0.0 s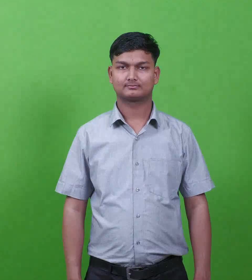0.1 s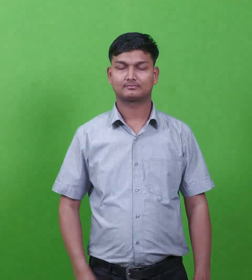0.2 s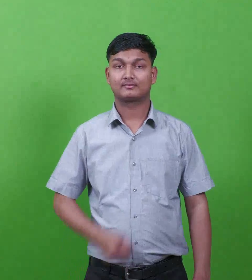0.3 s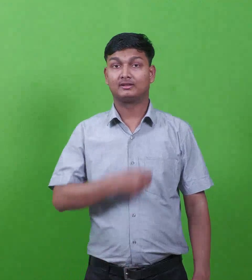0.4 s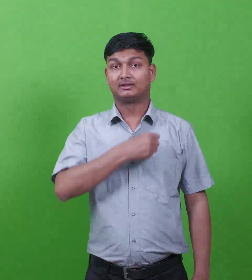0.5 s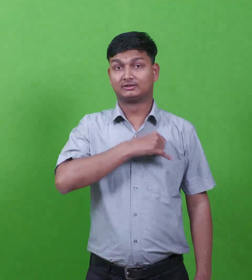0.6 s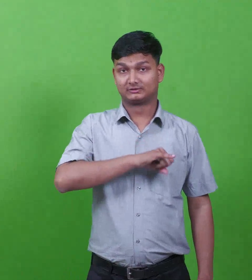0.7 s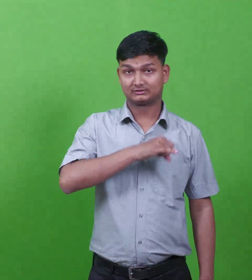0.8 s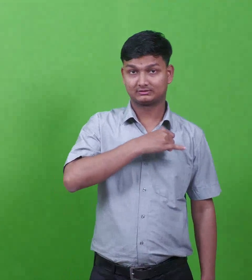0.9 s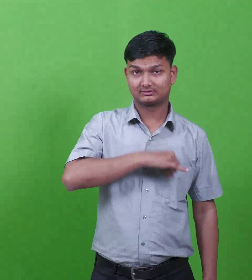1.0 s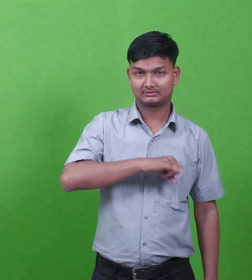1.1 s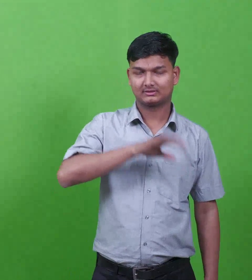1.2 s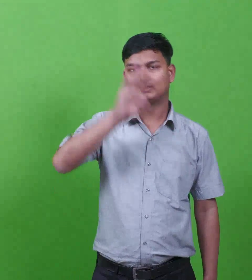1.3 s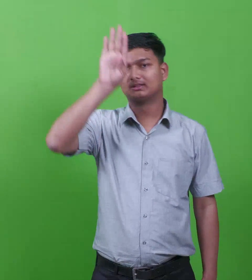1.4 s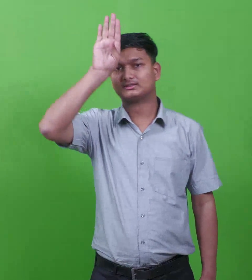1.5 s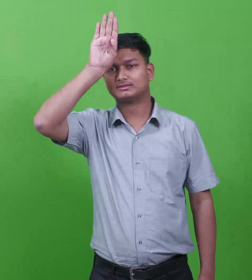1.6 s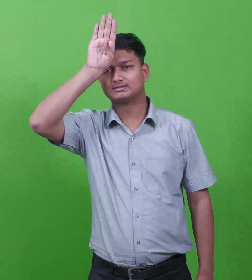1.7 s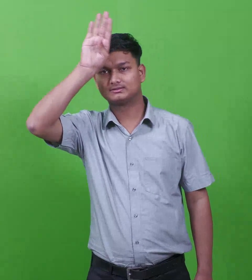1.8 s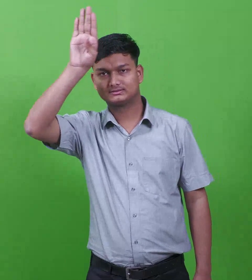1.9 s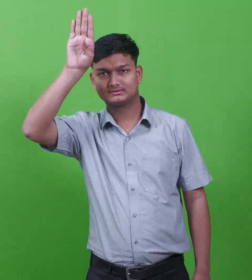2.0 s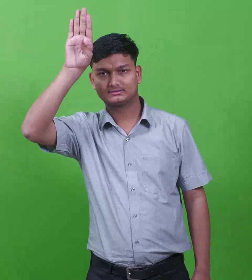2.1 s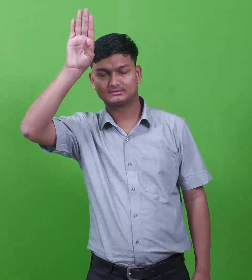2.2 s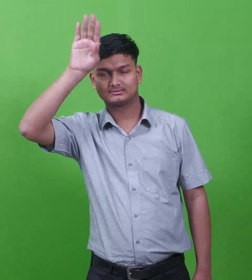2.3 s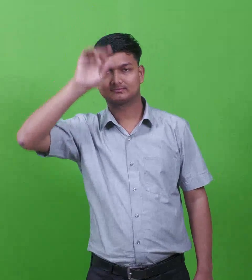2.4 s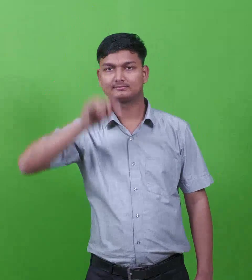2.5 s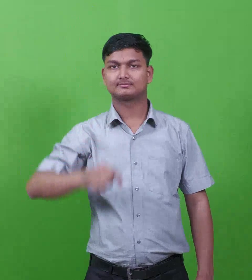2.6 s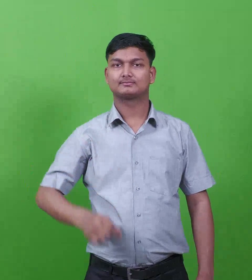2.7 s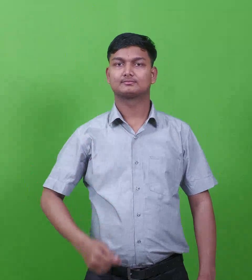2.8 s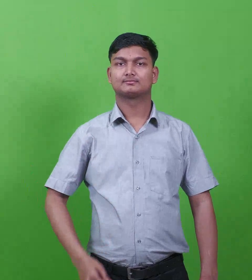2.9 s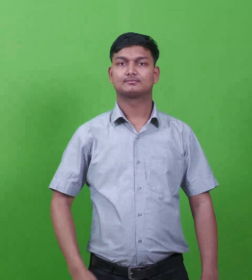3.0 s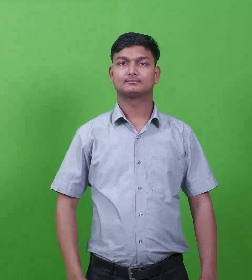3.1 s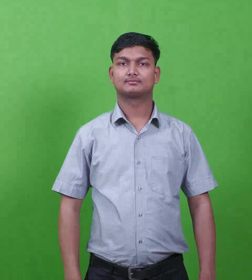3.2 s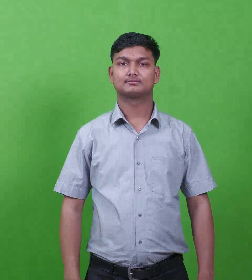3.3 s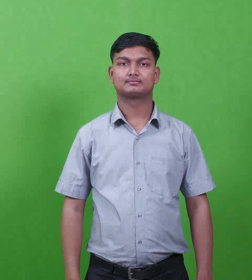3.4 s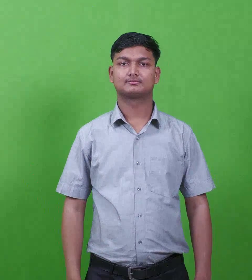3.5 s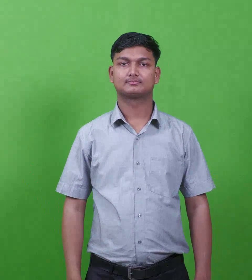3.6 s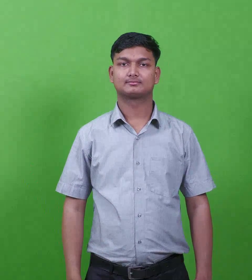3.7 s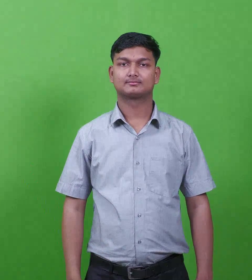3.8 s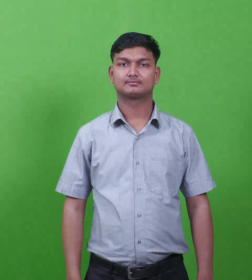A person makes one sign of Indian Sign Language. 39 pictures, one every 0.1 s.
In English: king tidal
